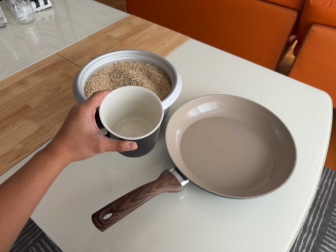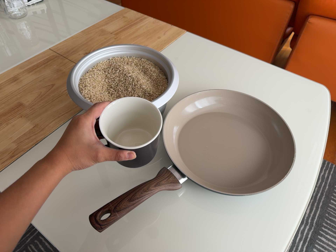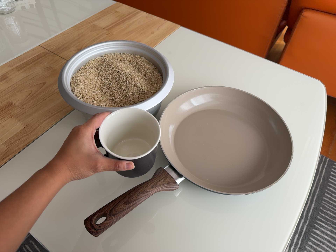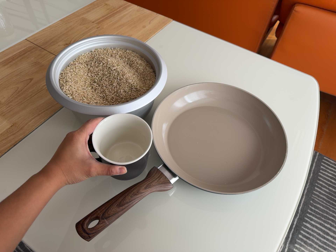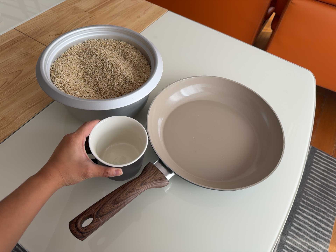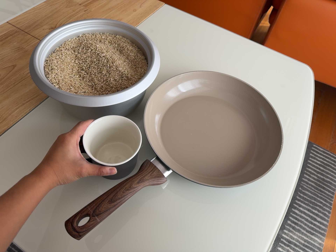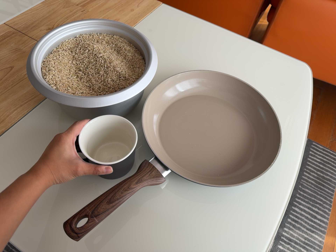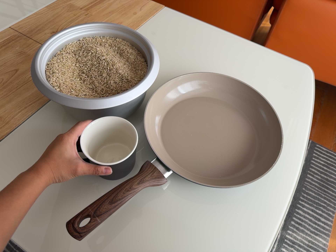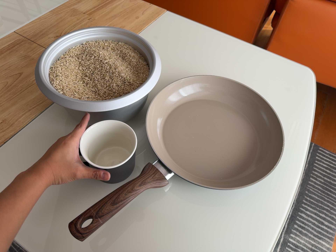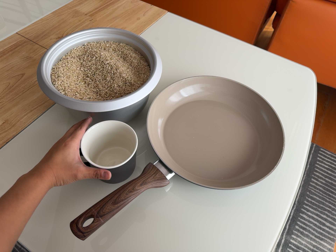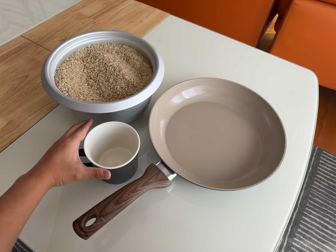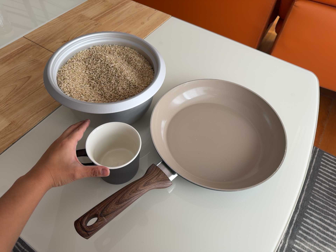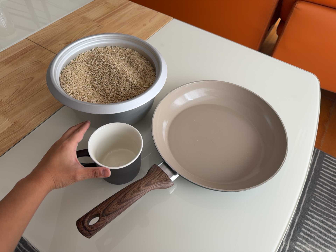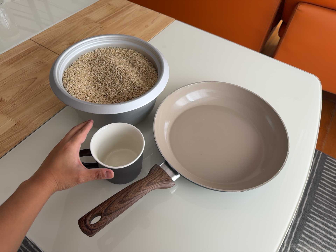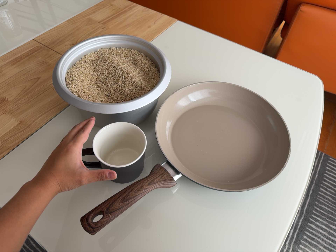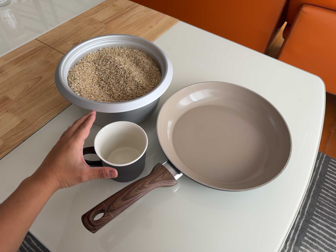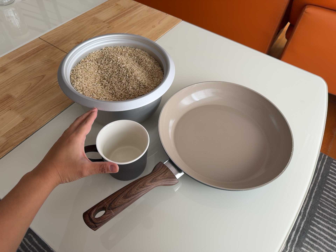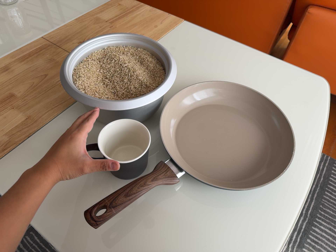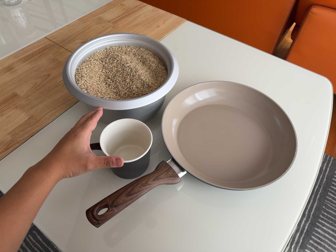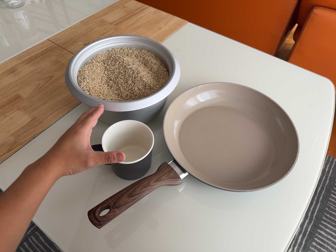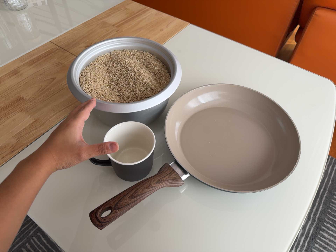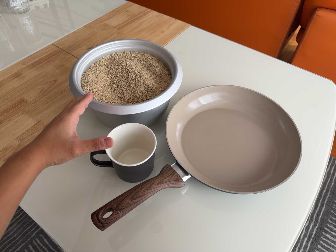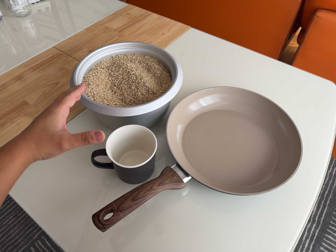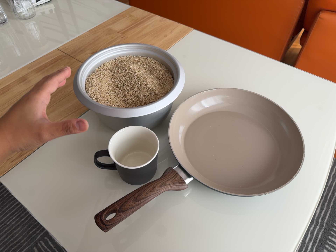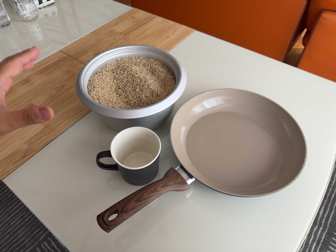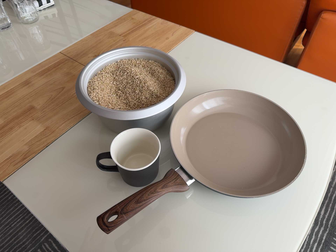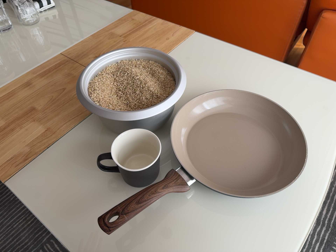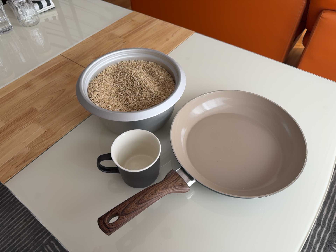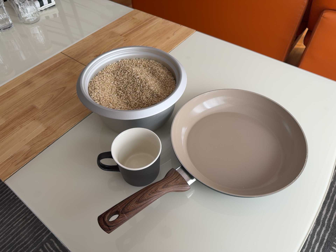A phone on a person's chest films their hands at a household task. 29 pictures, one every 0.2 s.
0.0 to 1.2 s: The camera travels forward, about 7 cm, so what stands in front looms larger.
1.2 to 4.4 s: The camera shifts only a little, or ends up much as it began.
4.4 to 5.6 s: The camera keeps its place and its aim.
The film runs backward here.
